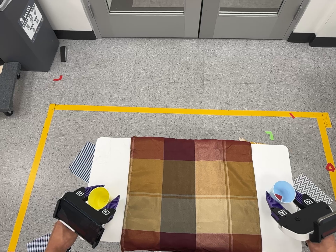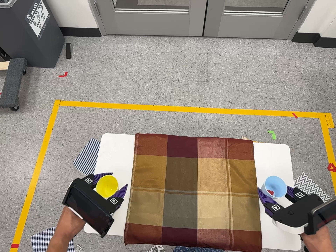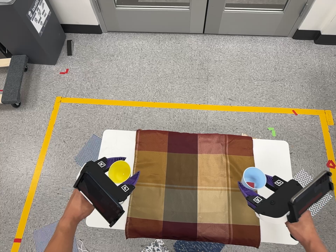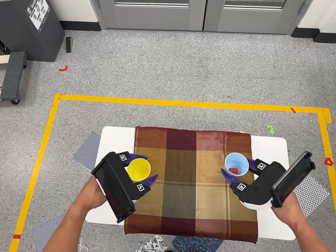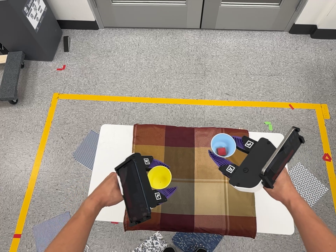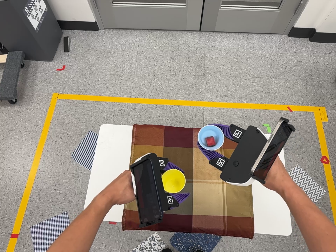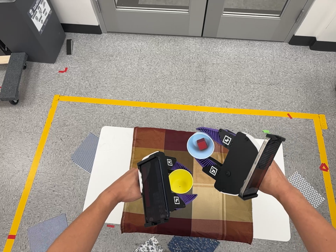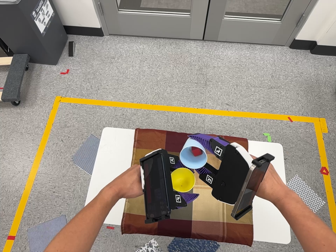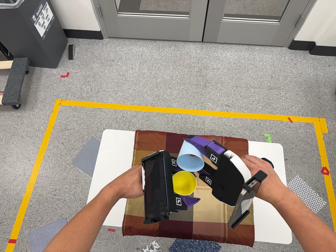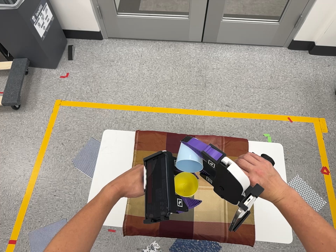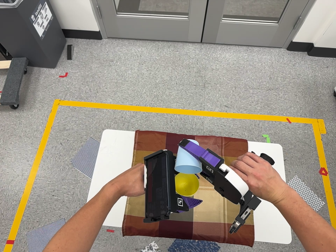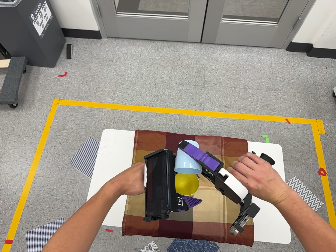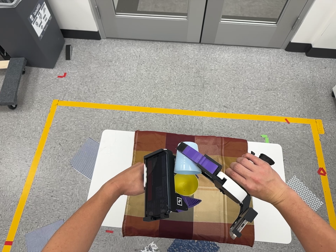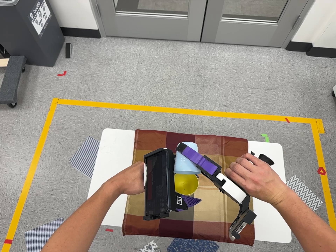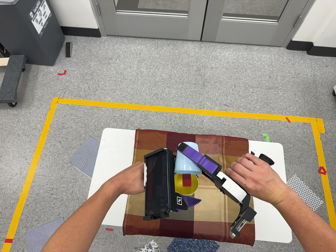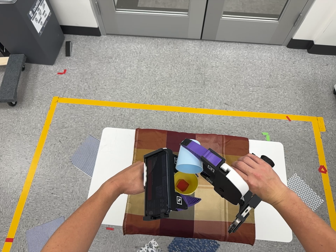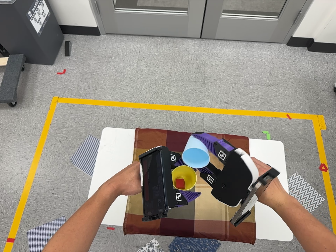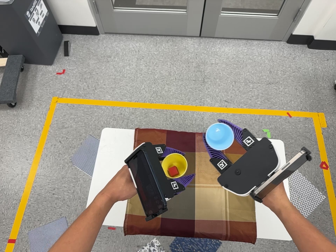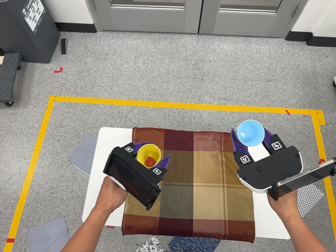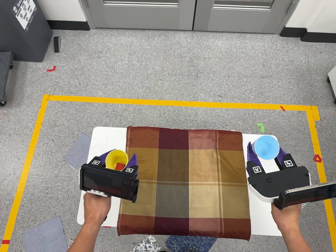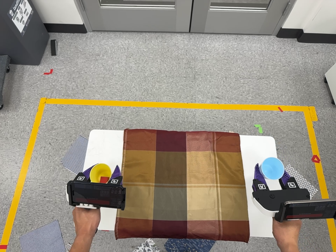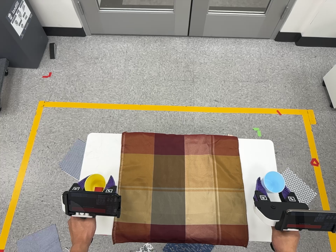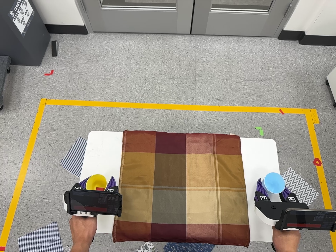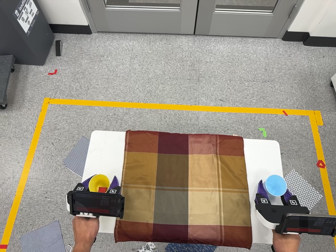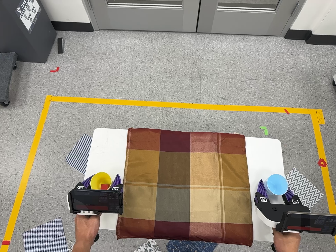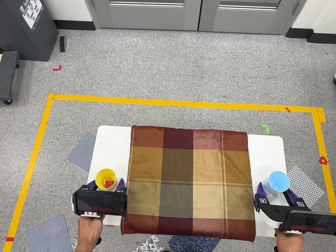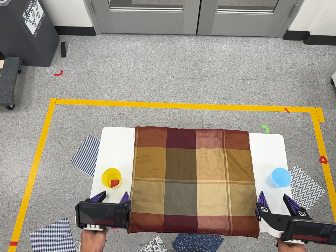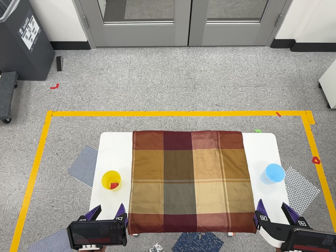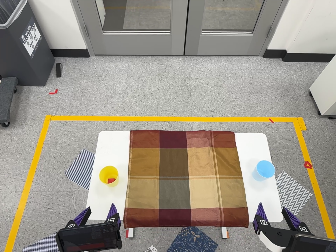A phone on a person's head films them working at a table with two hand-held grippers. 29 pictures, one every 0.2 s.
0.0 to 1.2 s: The camera travels backward, about 6 cm, so what stands in front gets smaller.
1.2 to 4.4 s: The camera shifts only a little, or ends up much as it began.
4.4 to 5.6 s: The camera travels toward the bottom of its view and backward, about 18 cm.
The film runs forward here.
